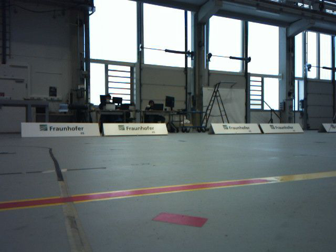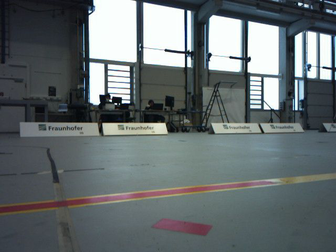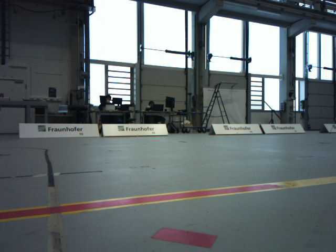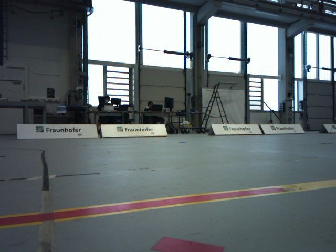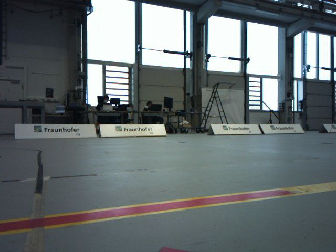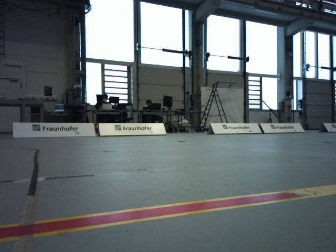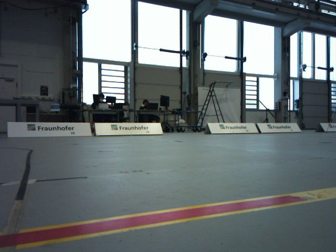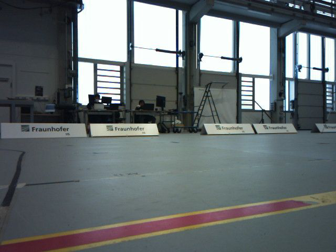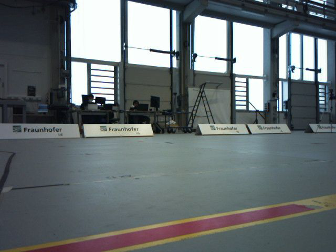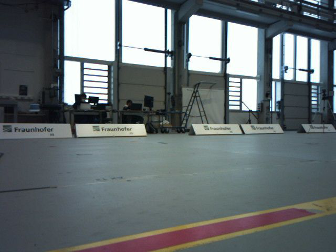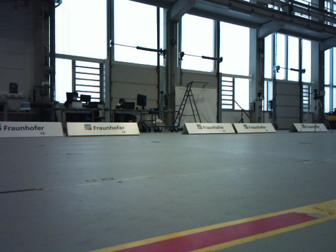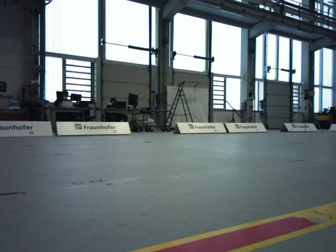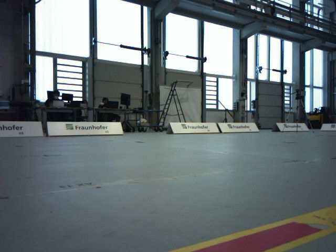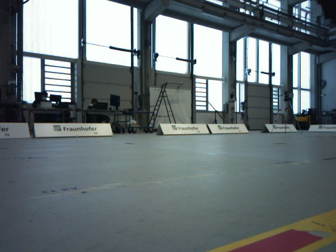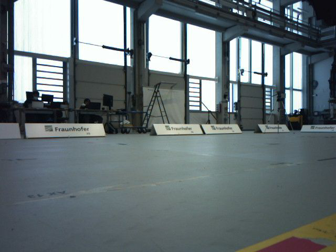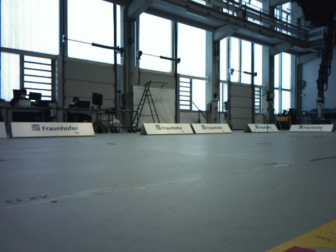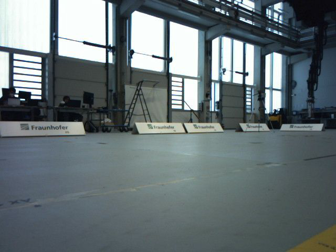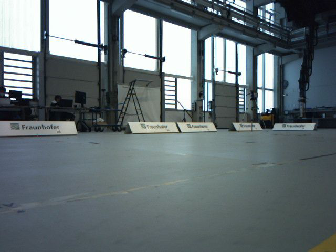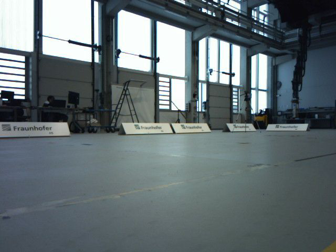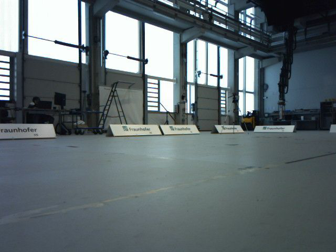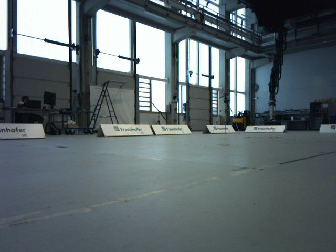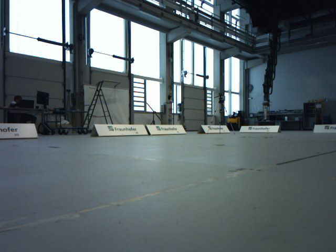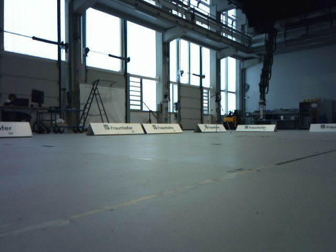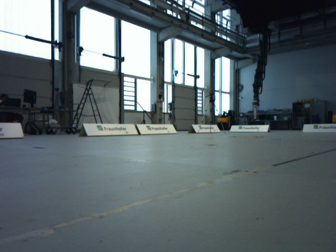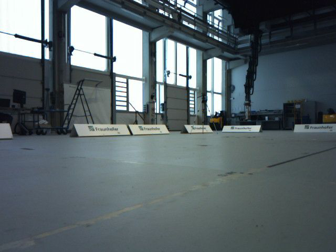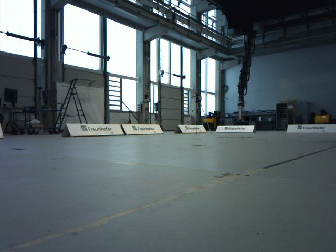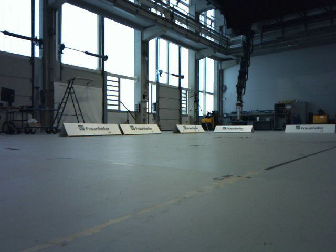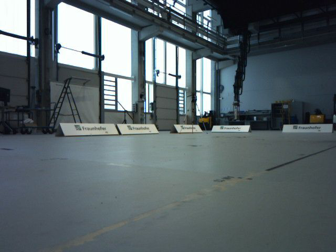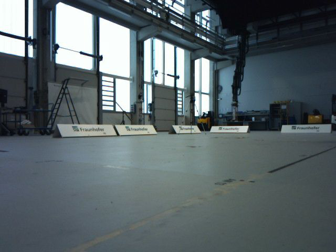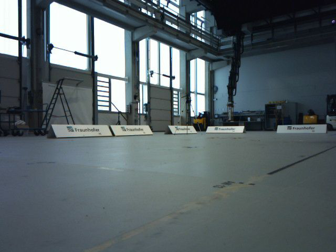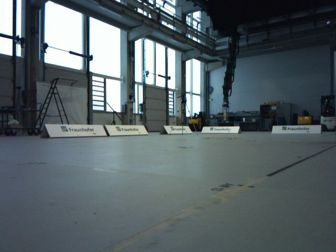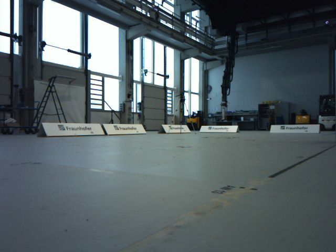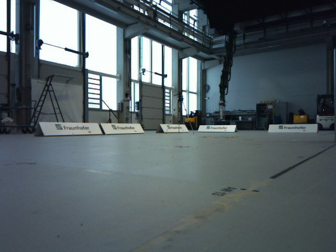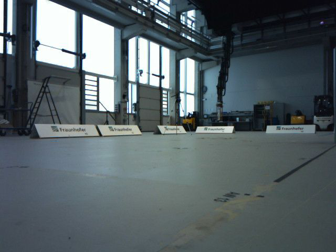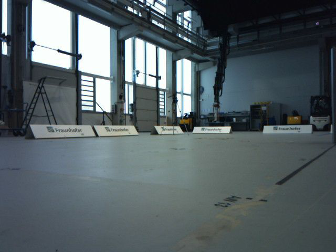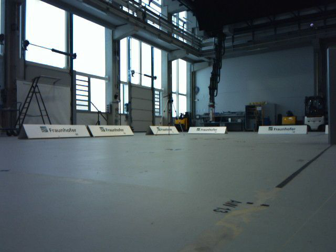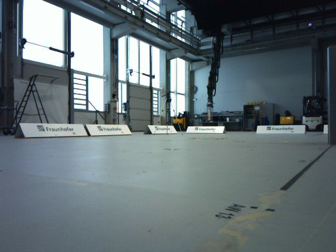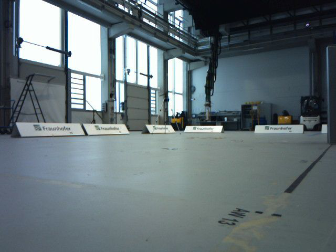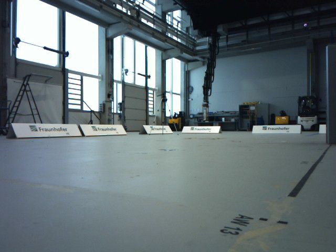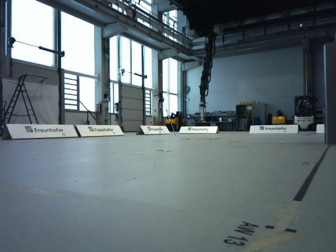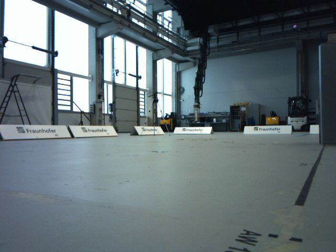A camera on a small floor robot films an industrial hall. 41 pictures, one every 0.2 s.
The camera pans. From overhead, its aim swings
clockwise.
The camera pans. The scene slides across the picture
to the left.
0.0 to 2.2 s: The camera travels forward, about 0.4 m, so what stands in front looms larger.
2.2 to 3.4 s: The camera pans to its right, which is clockwise from overhead, by about 15 degrees. It travels forward, about 0.2 m, so what stands in front looms larger.
3.4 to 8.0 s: The camera pans to its right, which is clockwise from overhead, by about 15 degrees. It travels forward, about 0.9 m, so what stands in front looms larger.
The film runs forward here.
